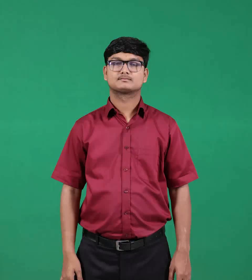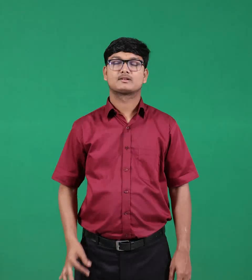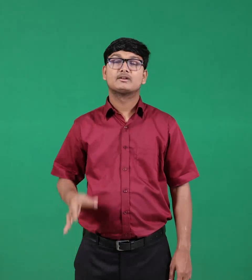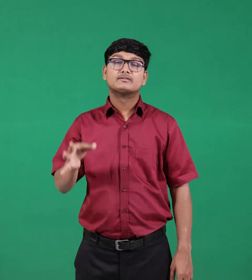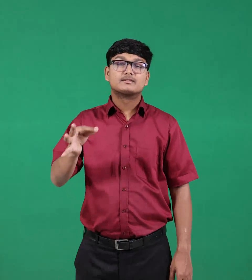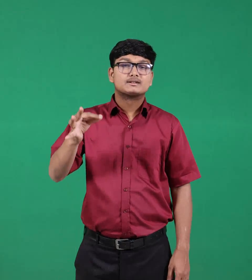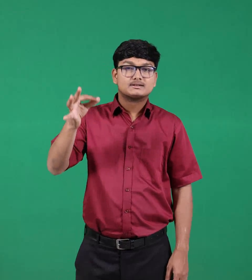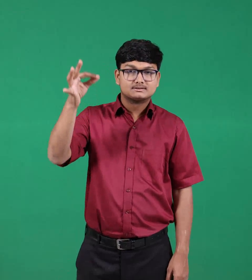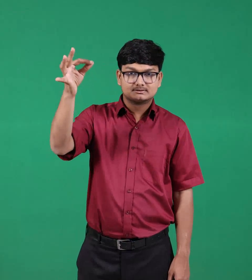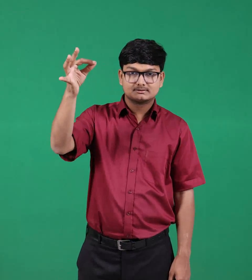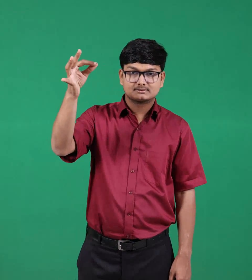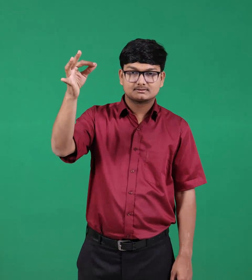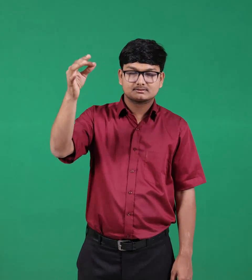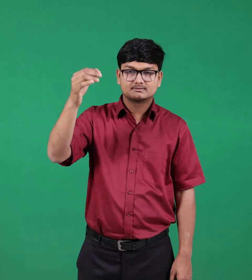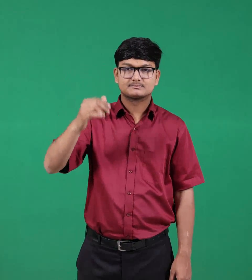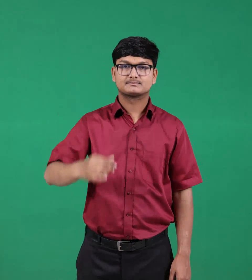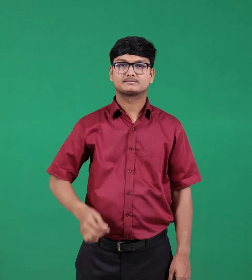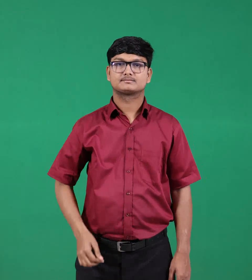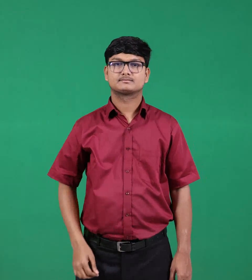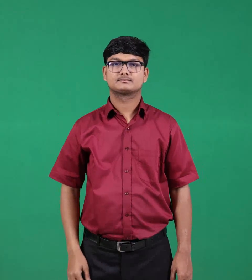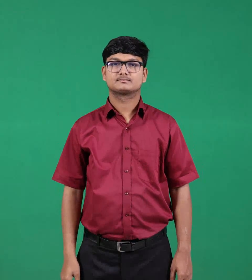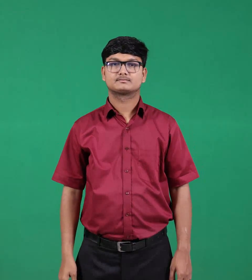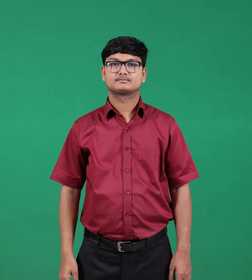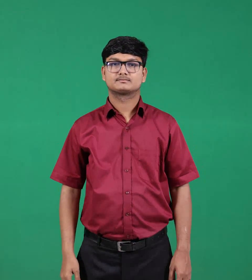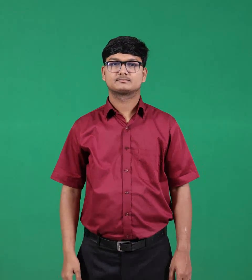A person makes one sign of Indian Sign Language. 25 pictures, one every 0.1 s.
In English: future
